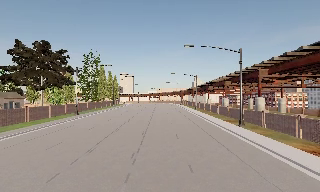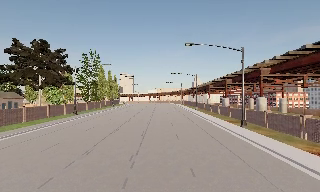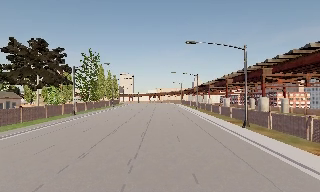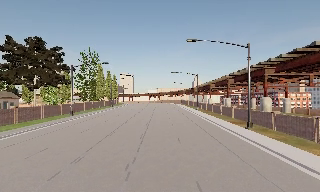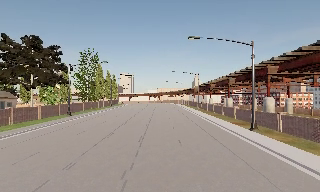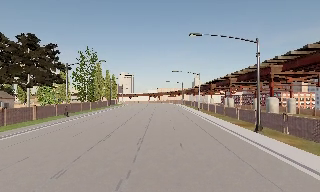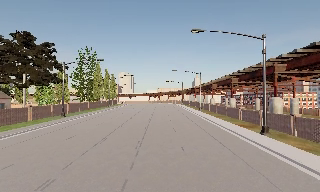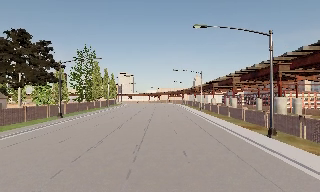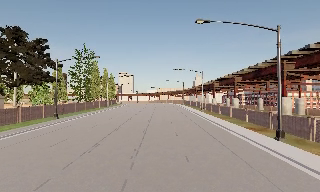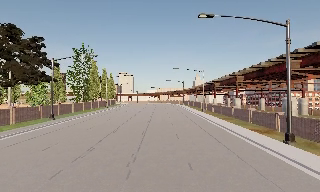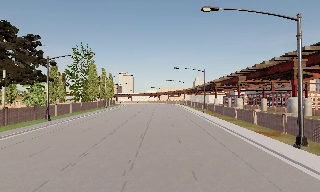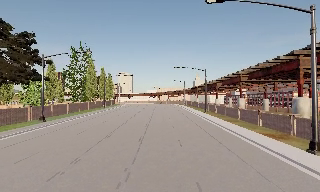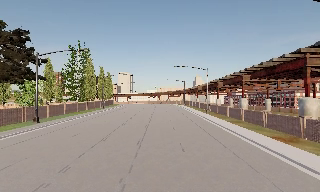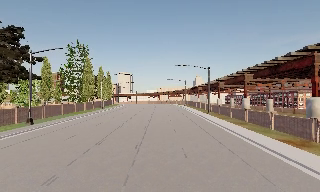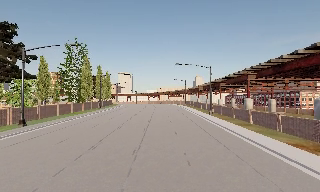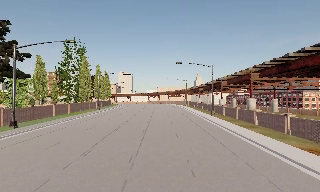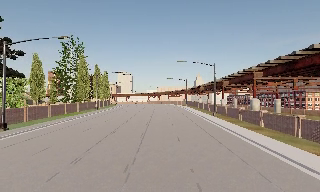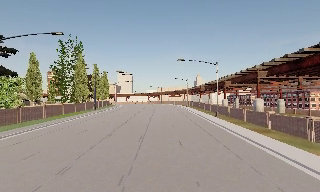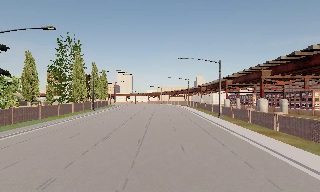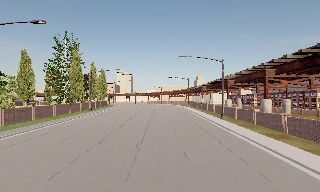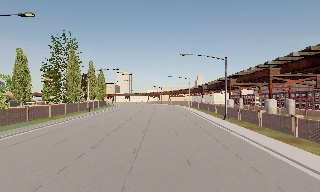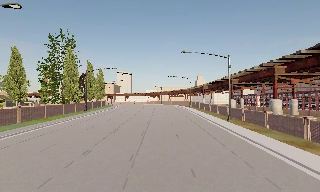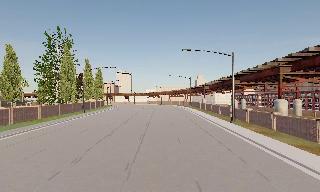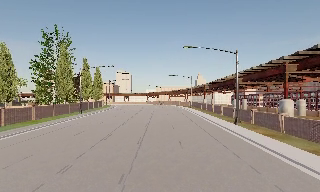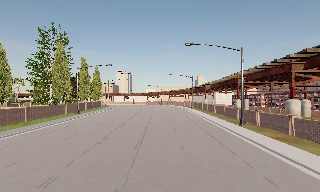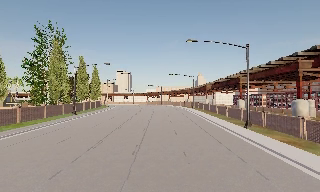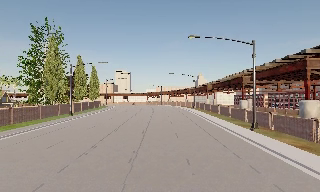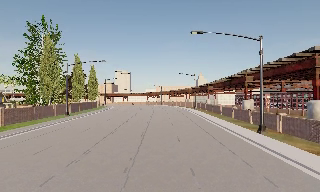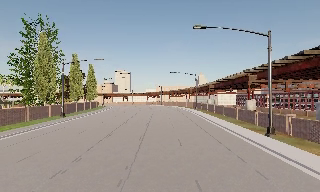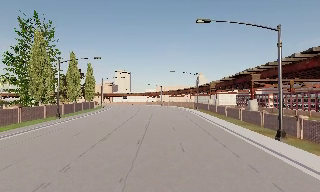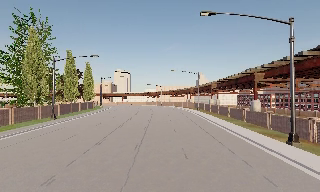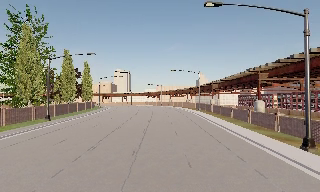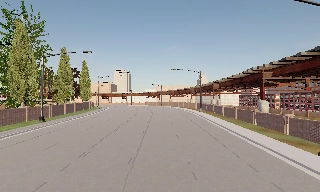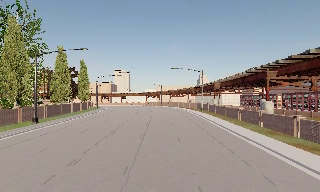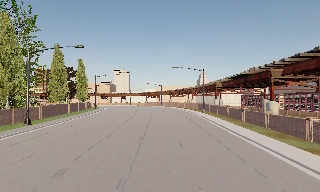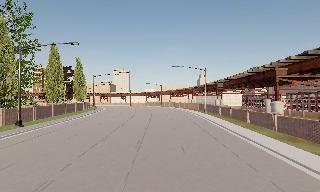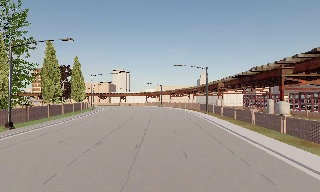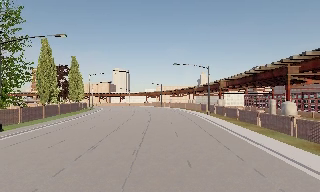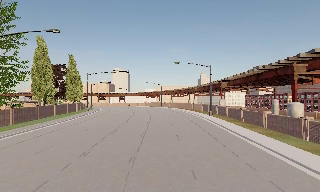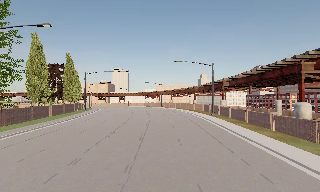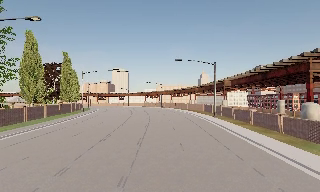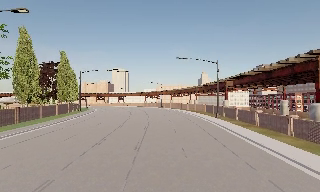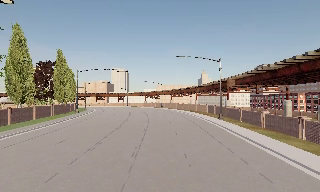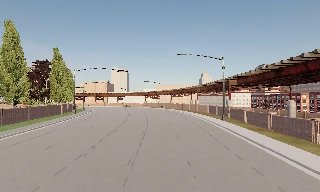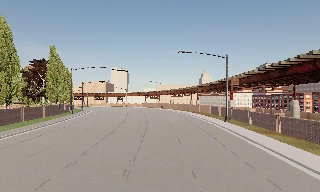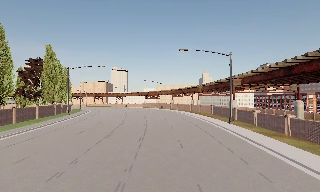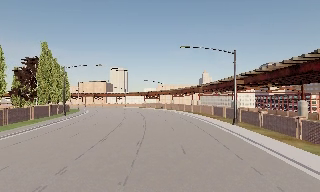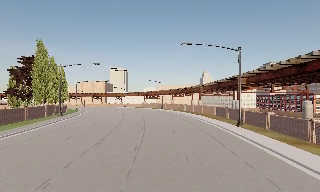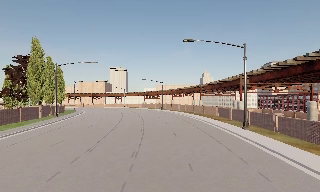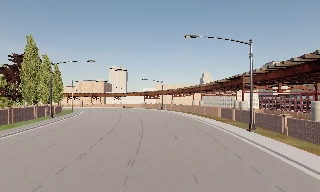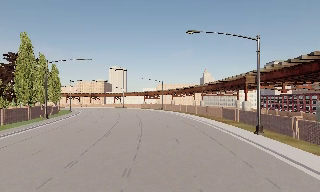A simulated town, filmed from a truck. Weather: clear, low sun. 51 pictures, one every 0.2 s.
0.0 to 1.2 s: The camera travels forward, about 4.5 m, so what stands in front looms larger. It gains speed.
1.2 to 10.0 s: The camera travels forward, about 55 m, so what stands in front looms larger.
The film runs forward here.
